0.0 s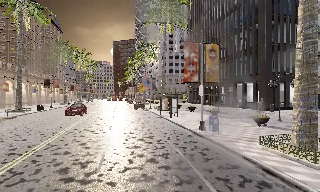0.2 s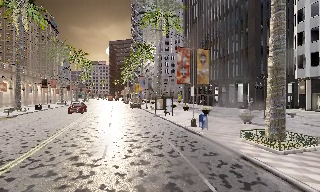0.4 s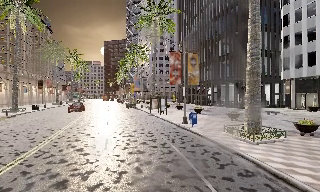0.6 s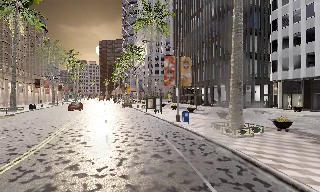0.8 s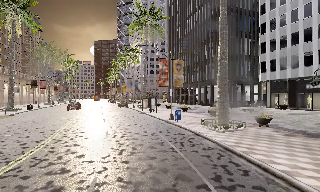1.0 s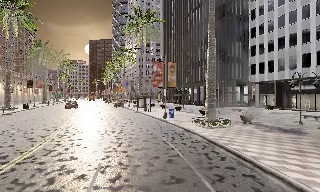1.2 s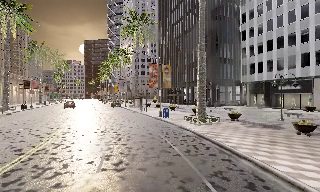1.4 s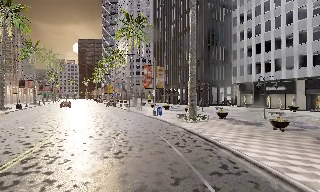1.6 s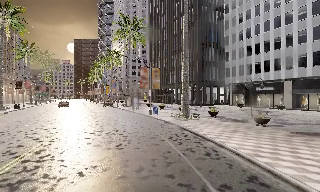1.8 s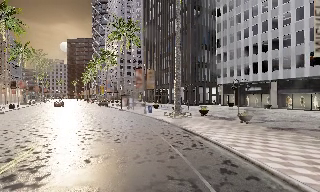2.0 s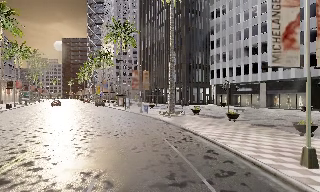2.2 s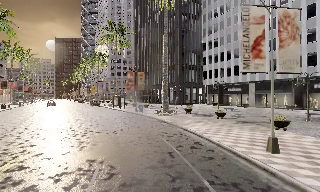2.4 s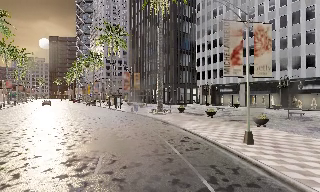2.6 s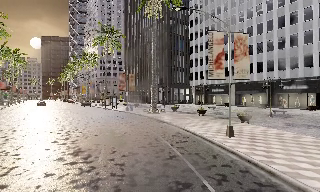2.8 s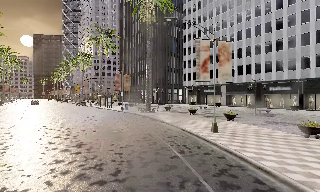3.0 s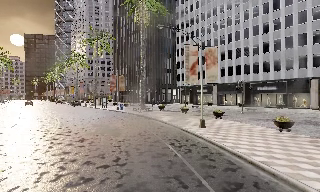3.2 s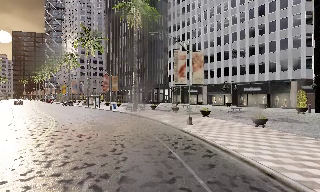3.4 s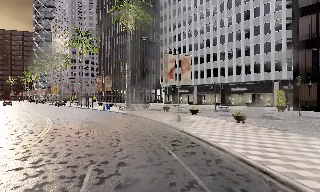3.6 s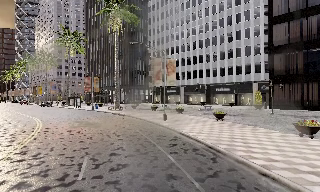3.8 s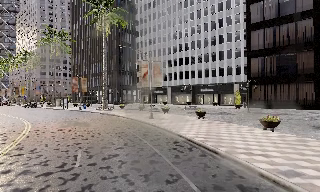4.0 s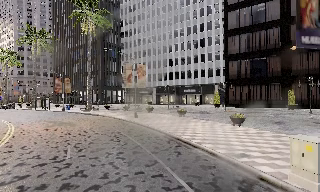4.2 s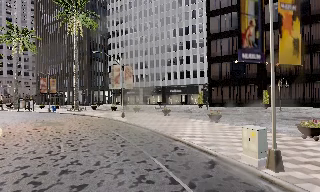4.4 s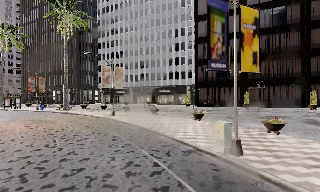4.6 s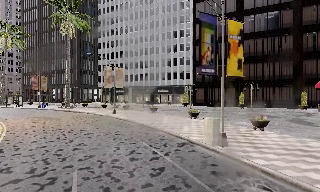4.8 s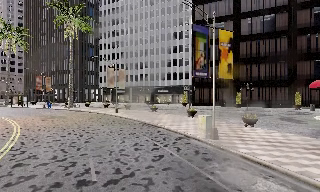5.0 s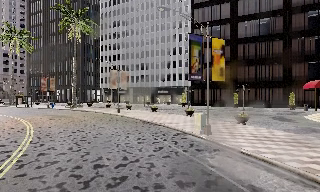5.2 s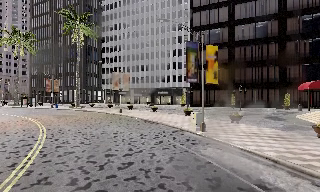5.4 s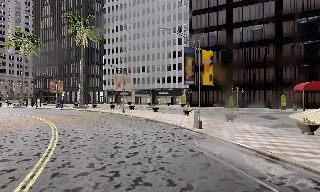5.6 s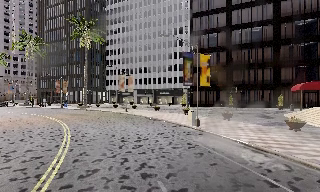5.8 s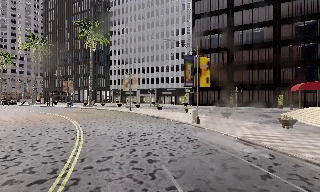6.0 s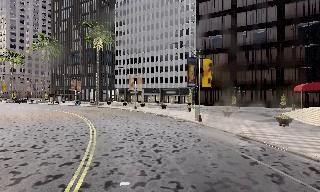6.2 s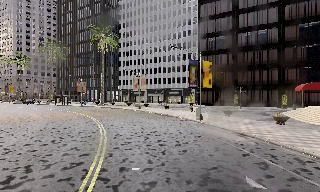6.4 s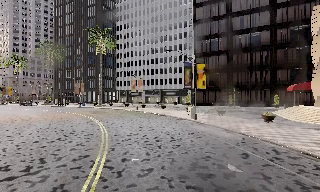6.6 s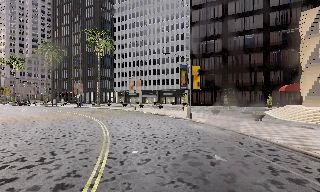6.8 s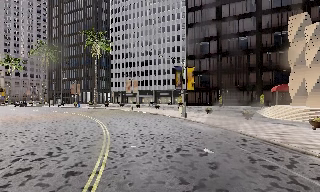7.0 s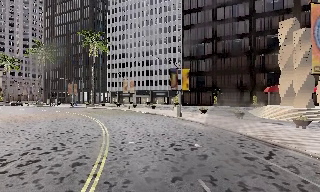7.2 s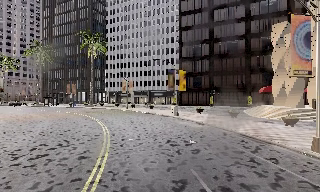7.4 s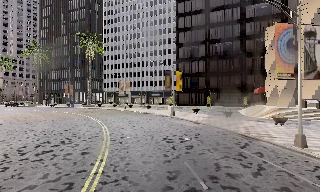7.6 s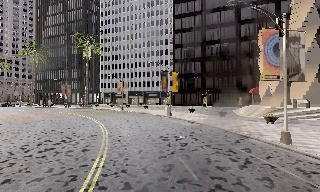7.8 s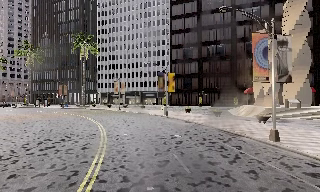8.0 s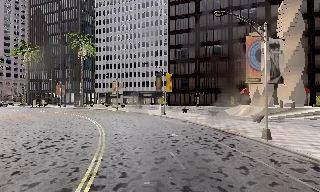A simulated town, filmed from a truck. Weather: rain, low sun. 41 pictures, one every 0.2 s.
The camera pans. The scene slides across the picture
to the left.
The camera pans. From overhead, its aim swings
clockwise.
0.0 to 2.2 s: The camera swings to its right by about 20 degrees, and the scene slides to the left. It travels backward, about 14 m, so what stands in front gets smaller.
2.2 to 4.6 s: The scene slides to the left, as the camera pans about 35 degrees to its right. It travels backward, about 15 m.
4.6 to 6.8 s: The camera travels backward, about 13 m, so what stands in front gets smaller.
6.8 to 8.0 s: The camera travels backward, about 3.5 m, so what stands in front gets smaller. It loses speed.
The film runs backward here.
